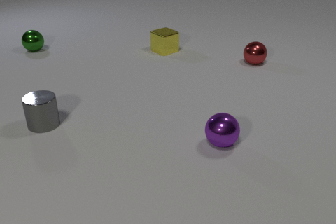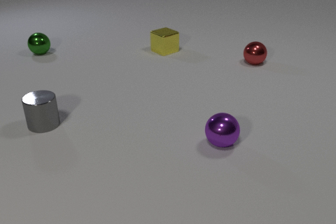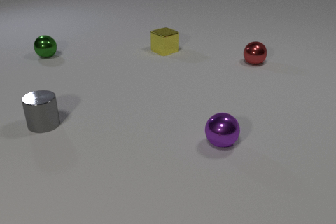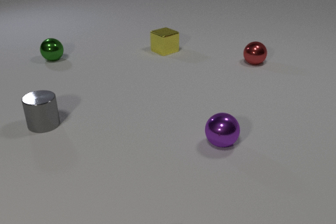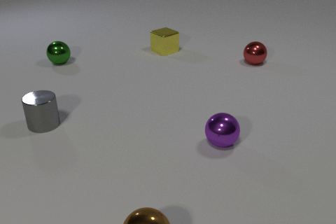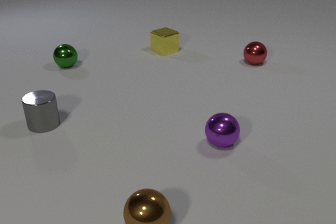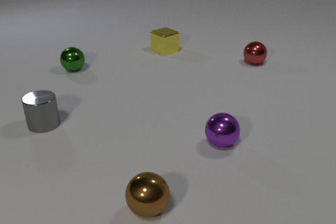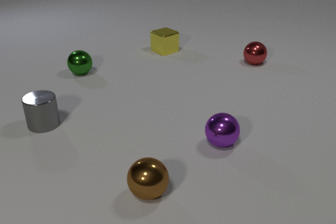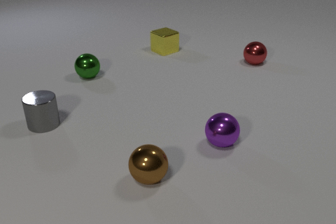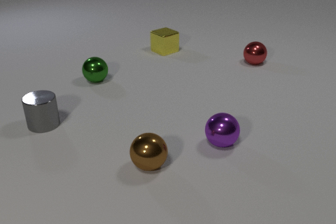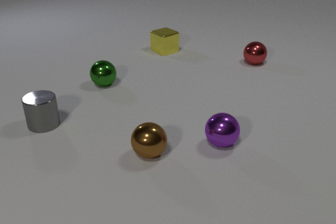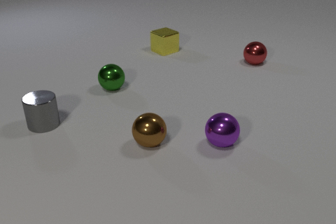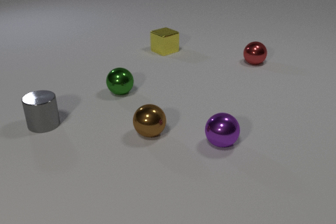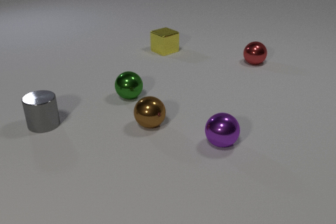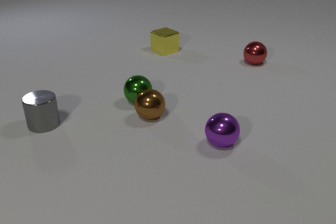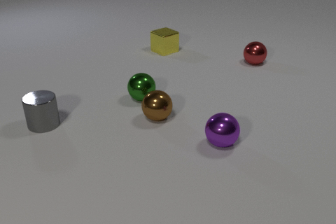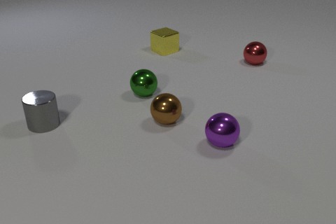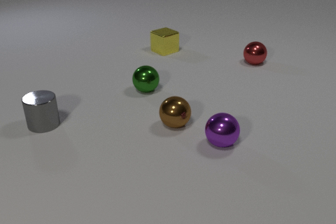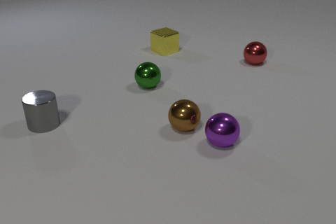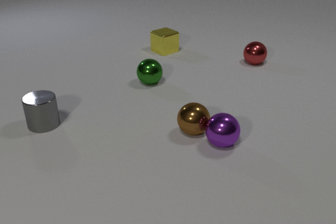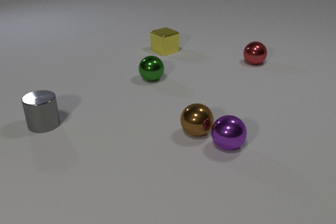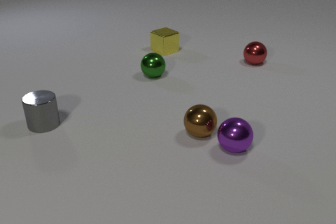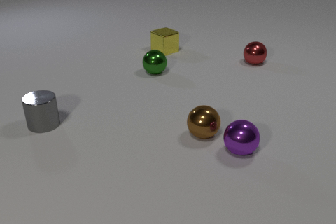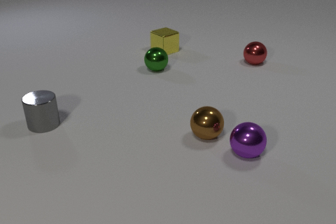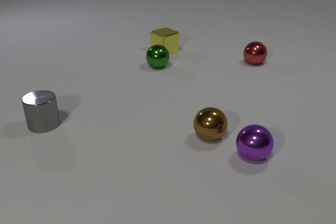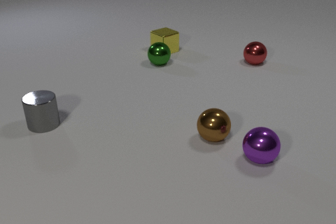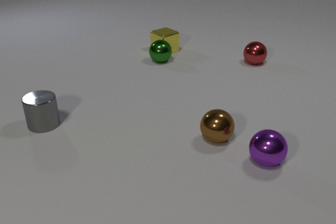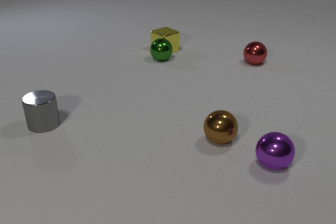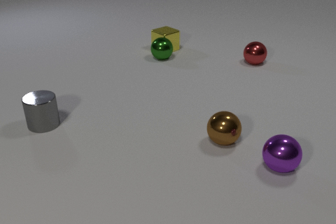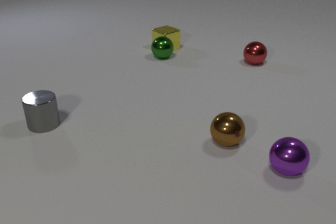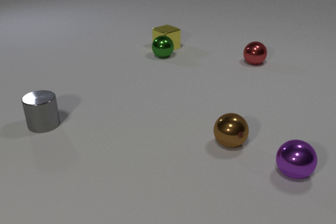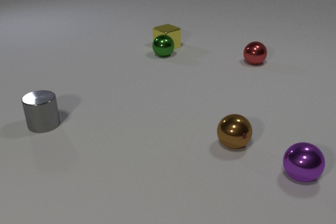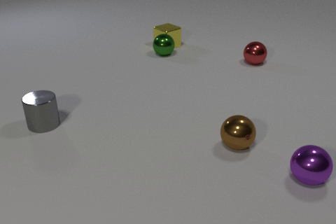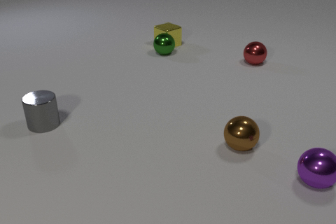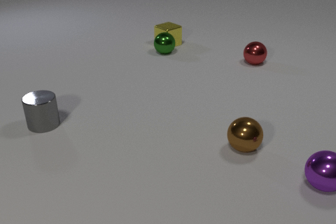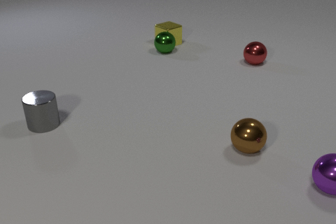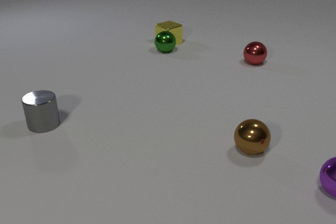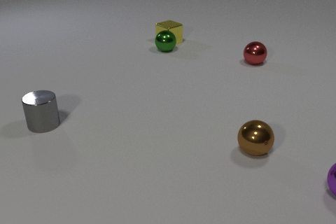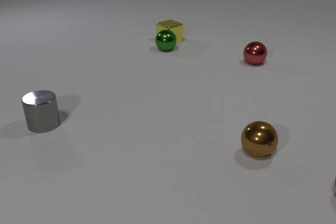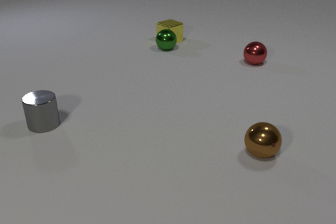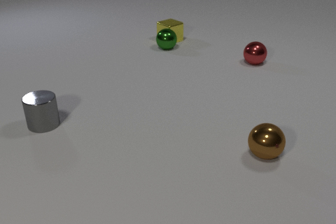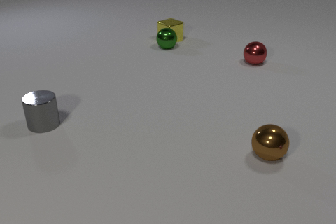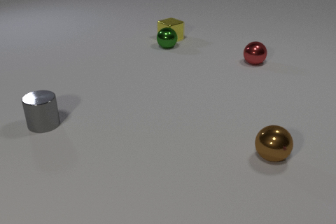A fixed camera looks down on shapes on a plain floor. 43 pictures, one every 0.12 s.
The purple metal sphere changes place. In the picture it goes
to the right.
The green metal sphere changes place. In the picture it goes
to the right.
0.00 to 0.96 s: The green metal sphere rolls toward the camera and to the right. The brown metal sphere comes in at the bottom edge, rolls away from the camera.
0.96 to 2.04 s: The green metal sphere rolls to the right and toward the camera. The brown metal sphere rolls away from the camera. The green metal sphere and the brown metal sphere collide.
2.04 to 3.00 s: The green metal sphere rolls away from the camera. The brown metal sphere rolls to the right and toward the camera. The purple metal sphere rolls to the right and toward the camera. The brown metal sphere and the purple metal sphere collide.
3.00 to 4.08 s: The green metal sphere rolls away from the camera. The brown metal sphere rolls to the right and toward the camera. The purple metal sphere rolls to the right. The yellow metal cube slides away from the camera. The green metal sphere and the yellow metal cube collide.
4.08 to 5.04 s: The green metal sphere rolls away from the camera. The brown metal sphere rolls to the right. The purple metal sphere rolls to the right, leaves at the right edge. The yellow metal cube slides away from the camera.
Are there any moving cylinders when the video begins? no.
How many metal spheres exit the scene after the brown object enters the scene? 1.
Are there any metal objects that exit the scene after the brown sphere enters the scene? yes.
